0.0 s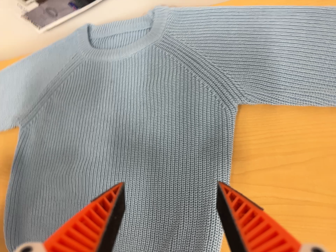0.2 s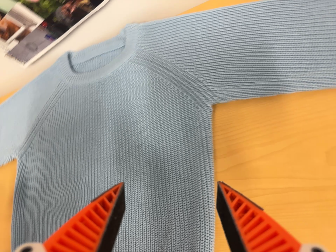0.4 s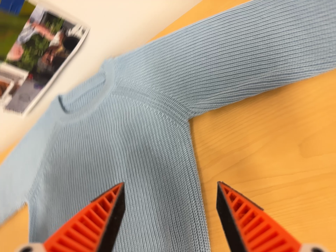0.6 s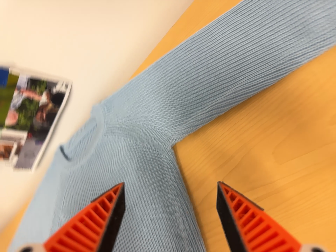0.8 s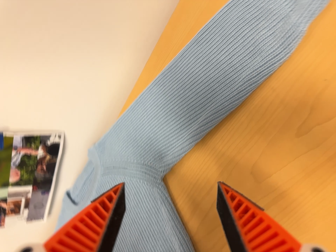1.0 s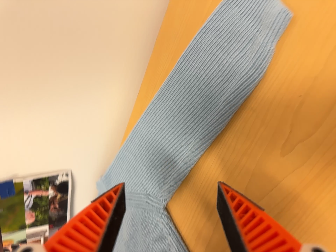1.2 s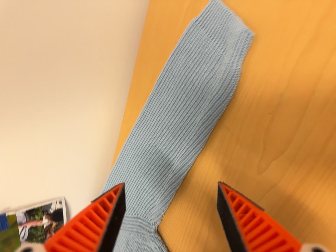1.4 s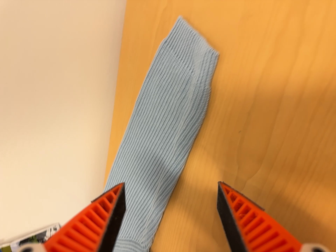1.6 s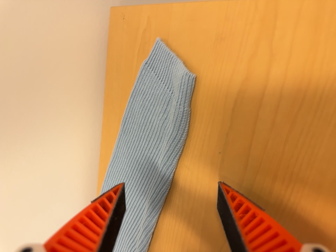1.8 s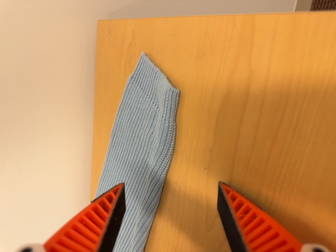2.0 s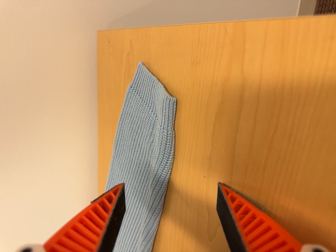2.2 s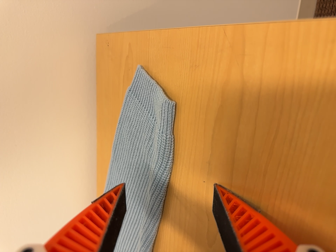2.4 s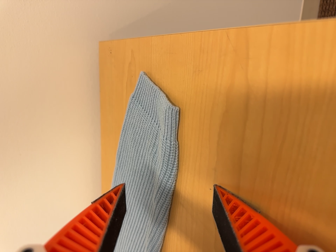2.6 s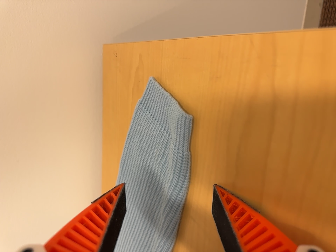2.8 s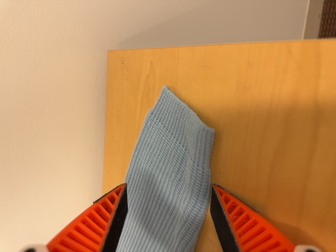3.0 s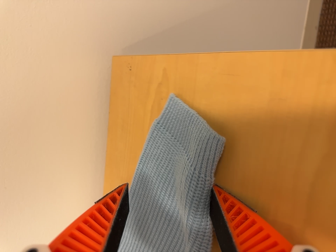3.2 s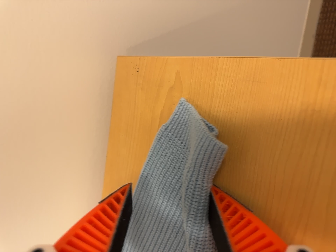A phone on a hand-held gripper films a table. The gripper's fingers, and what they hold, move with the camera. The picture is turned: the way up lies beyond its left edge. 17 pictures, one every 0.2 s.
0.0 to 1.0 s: The camera pans to its left by about 20 degrees. It travels to its right, about 24 cm. Its aim tips toward the top of its view by about 20 degrees, and the scene shifts downward. It rolls about its line of sight by about 50 degrees, and the scene rotates counterclockwise.
1.0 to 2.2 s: The camera travels to its right and toward the top of its view, about 12 cm, so close, fixed things drift to the left. It rolls about its line of sight by about 15 degrees, and the scene rotates counterclockwise.
2.2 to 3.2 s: The camera travels to its left and forward, about 12 cm.
The film runs forward here.
